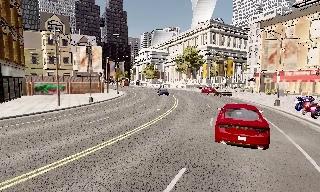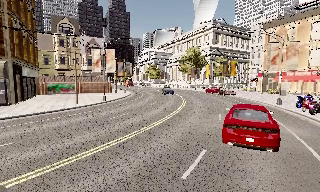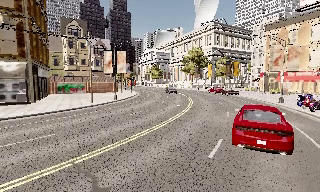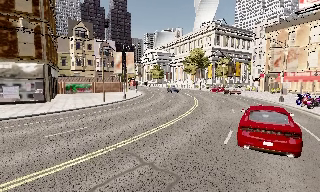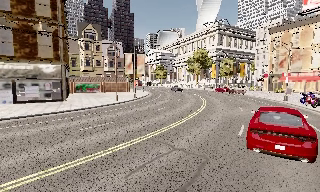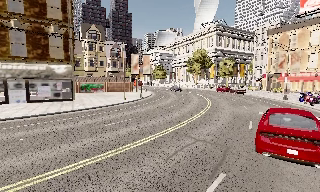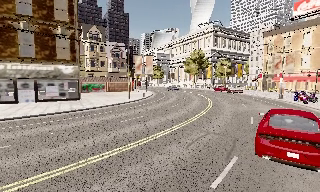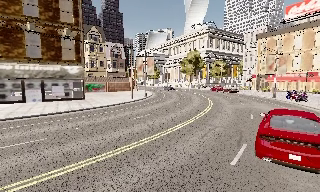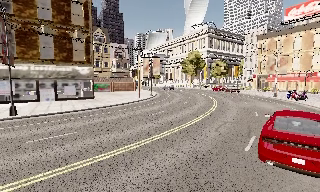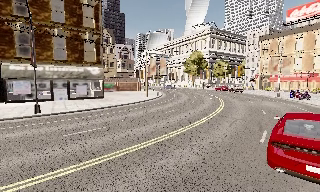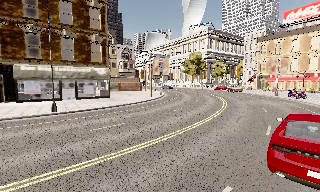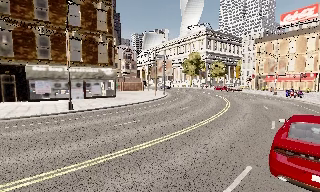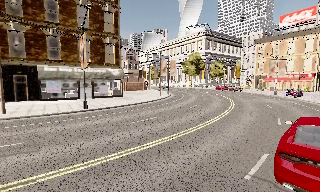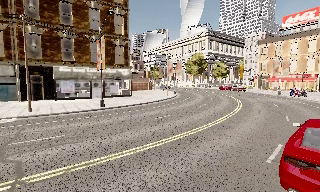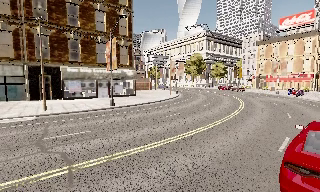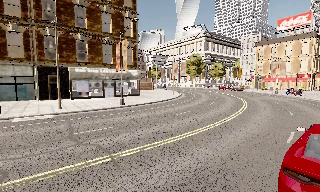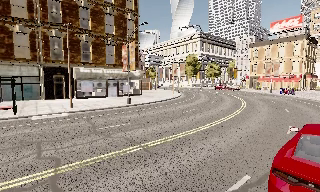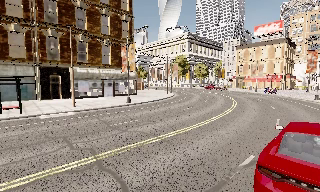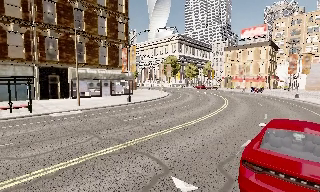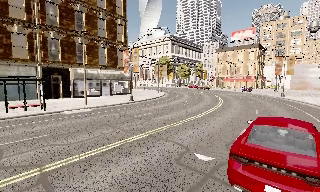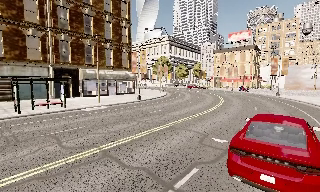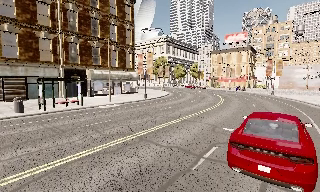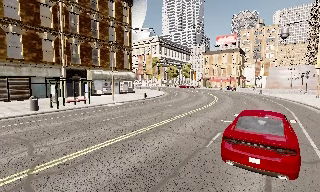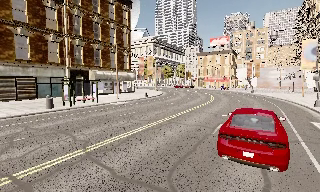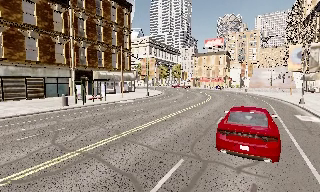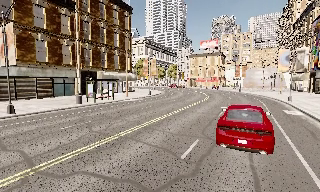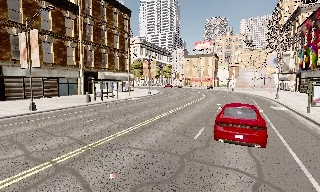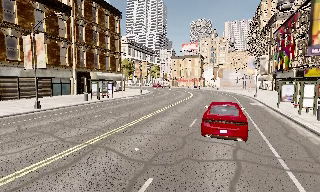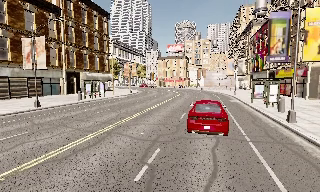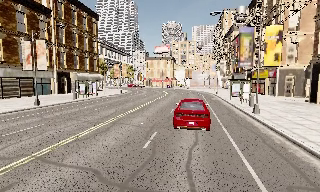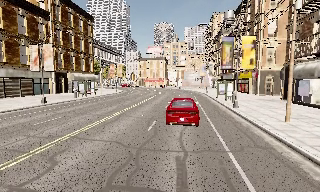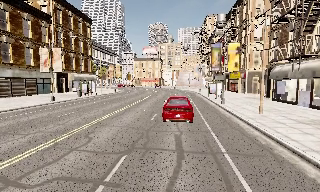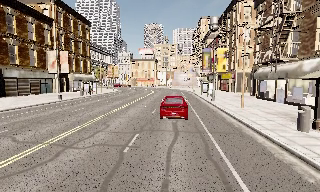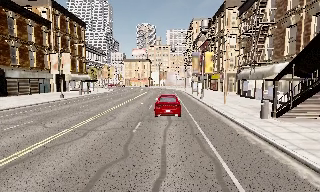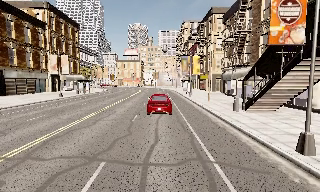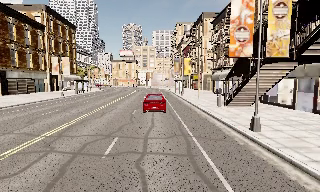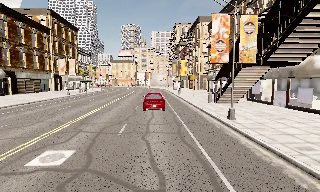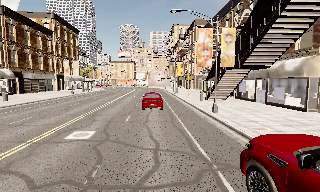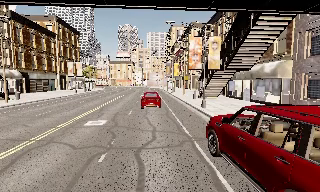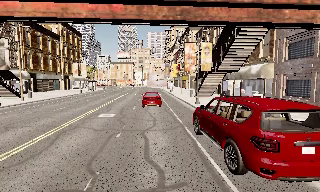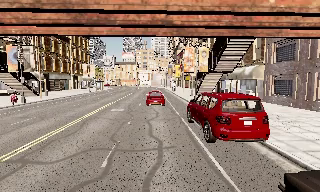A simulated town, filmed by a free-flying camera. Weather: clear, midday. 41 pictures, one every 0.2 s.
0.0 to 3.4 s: The camera pans to its right, which is clockwise from overhead, by about 15 degrees. It travels to its left and backward, about 25 m, so close, fixed things drift to the right.
3.4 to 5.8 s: The camera pans to its right, which is clockwise from overhead, by about 35 degrees. It travels backward and to its left, about 25 m.
5.8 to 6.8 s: The camera pans to its right, which is clockwise from overhead, by about 10 degrees. It travels backward, about 12 m, so what stands in front gets smaller.
6.8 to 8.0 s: The camera travels backward, about 14 m, so what stands in front gets smaller.
The film runs backward here.
